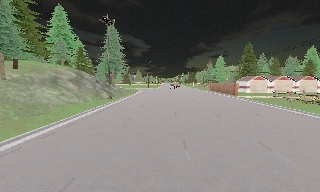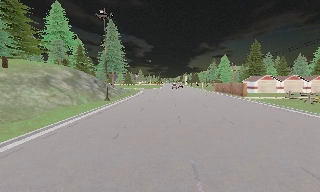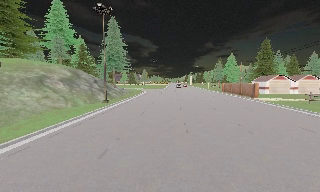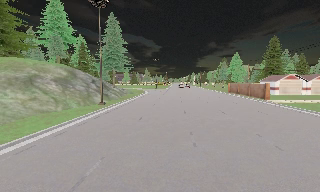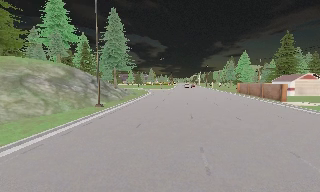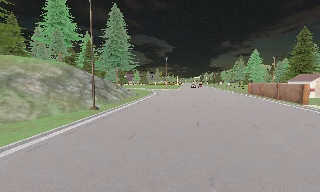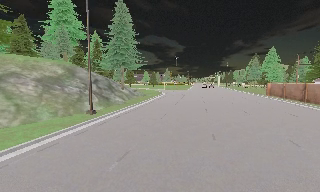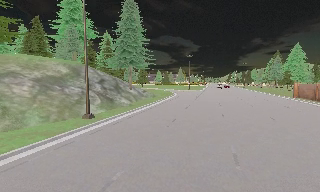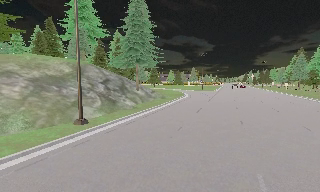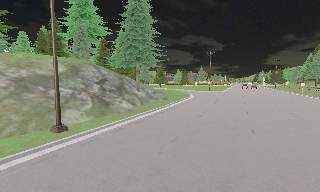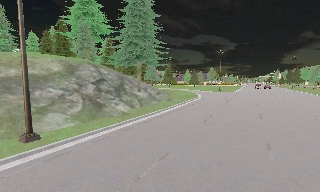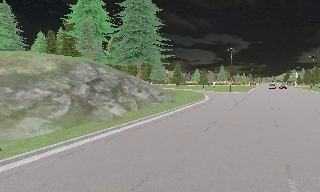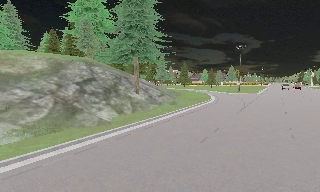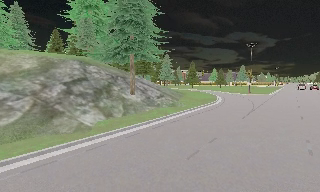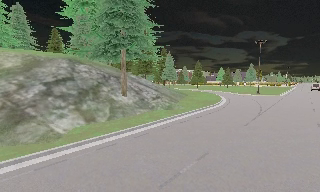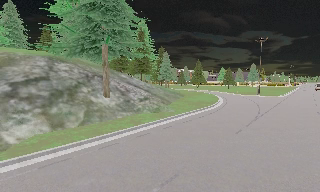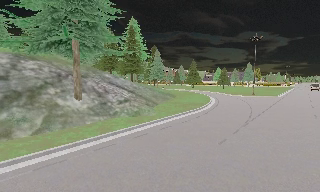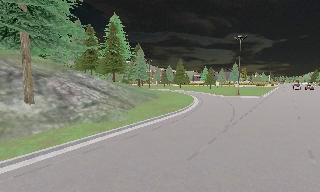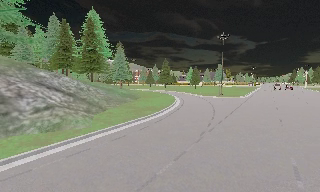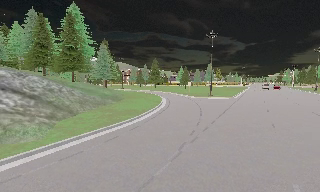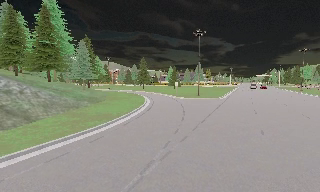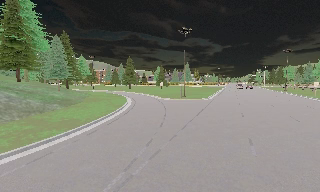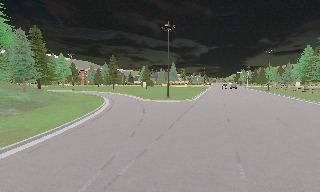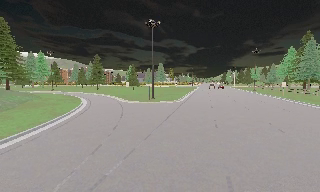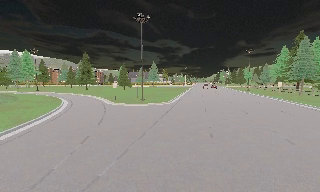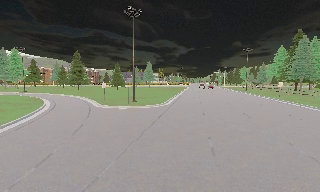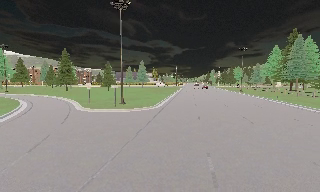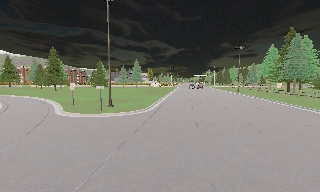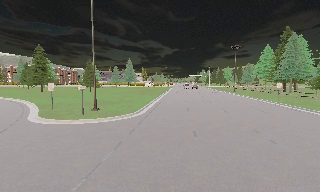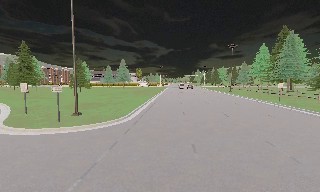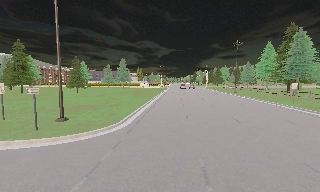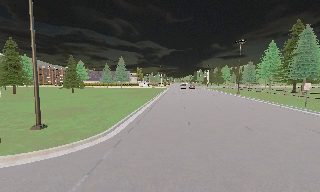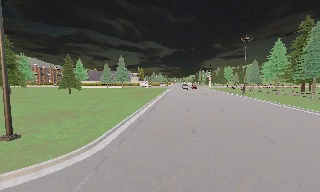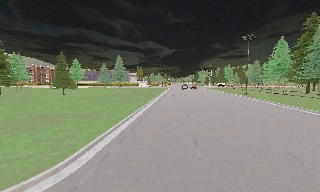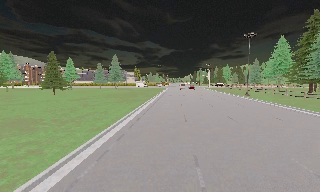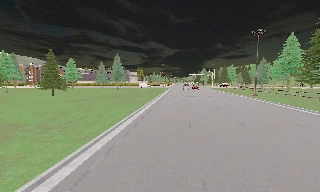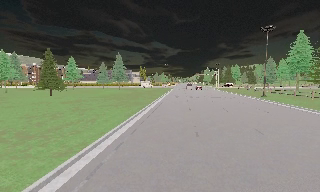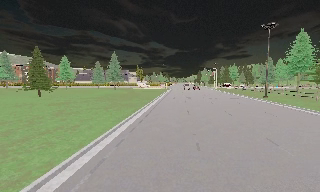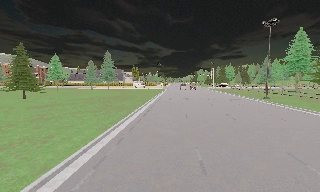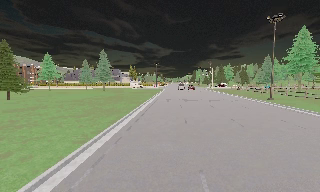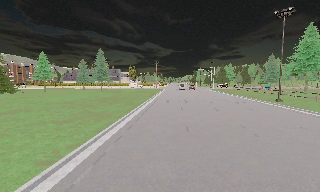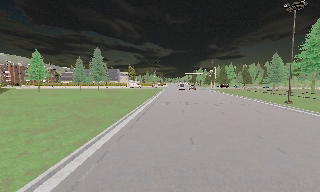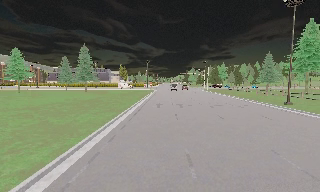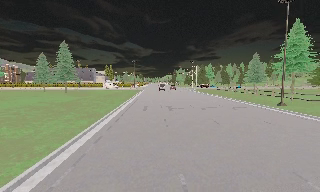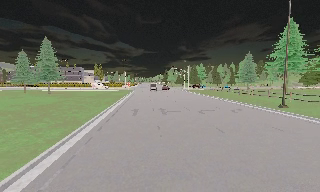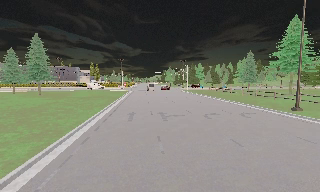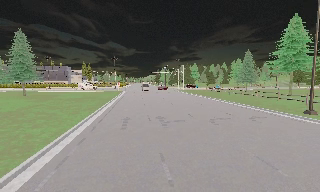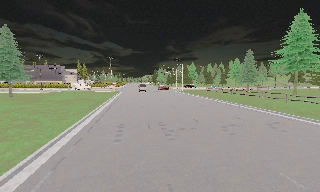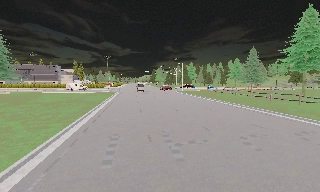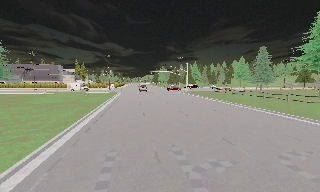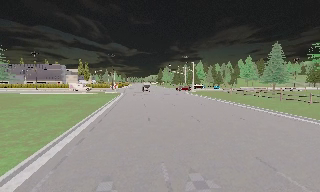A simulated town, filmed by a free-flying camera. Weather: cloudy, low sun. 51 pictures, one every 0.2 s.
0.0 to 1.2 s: The camera pans to its left, which is counterclockwise from overhead, by about 10 degrees. It travels forward, about 13 m, so what stands in front looms larger.
1.2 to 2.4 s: The camera pans to its left, which is counterclockwise from overhead, by about 25 degrees. It travels forward and to its right, about 12 m, so what stands in front looms larger.
2.4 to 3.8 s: The camera travels forward and to its right, about 14 m, so what stands in front looms larger.
3.8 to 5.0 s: The scene slides to the left, as the camera pans about 20 degrees to its right. It travels forward and to its right, about 12 m, so what stands in front looms larger.
5.0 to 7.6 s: The camera travels forward, about 25 m, so what stands in front looms larger.
7.6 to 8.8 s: The scene slides to the left, as the camera pans about 10 degrees to its right. It travels forward, about 11 m, so what stands in front looms larger.
8.8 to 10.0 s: The camera travels forward, about 12 m, so what stands in front looms larger.
The film runs forward here.
